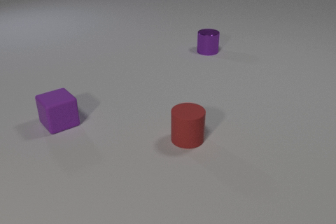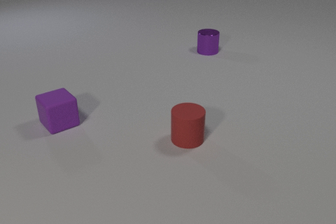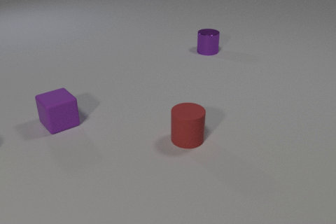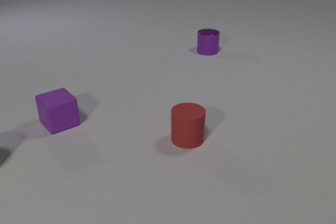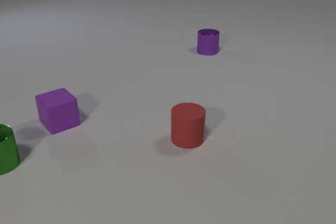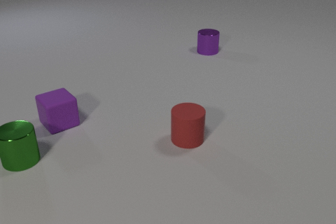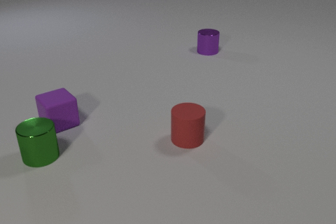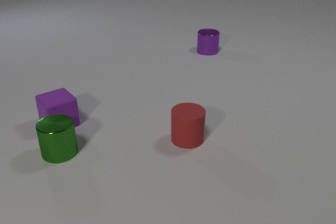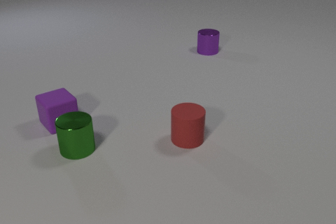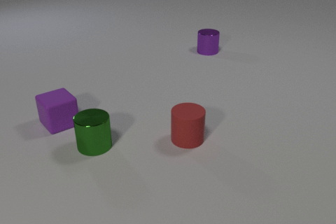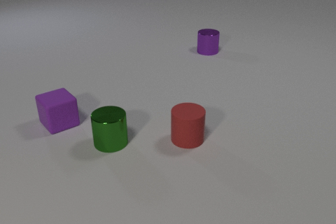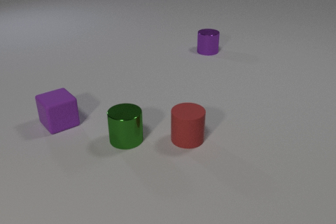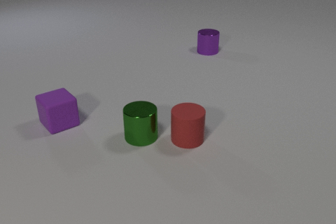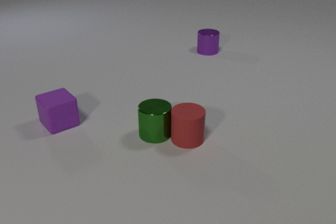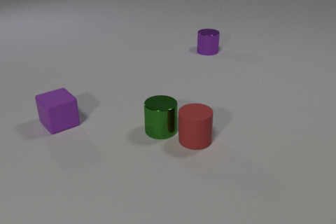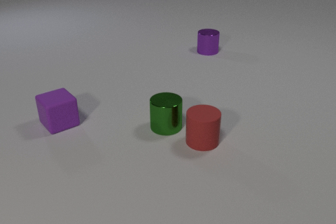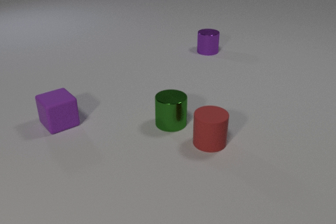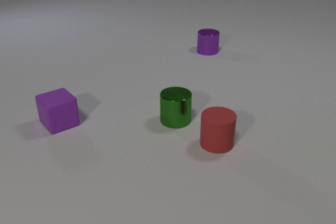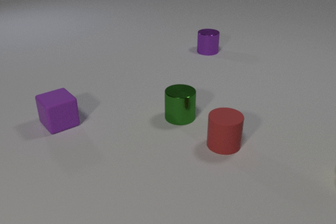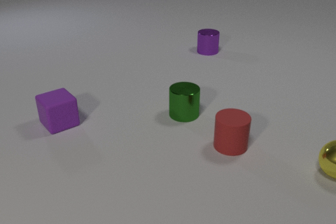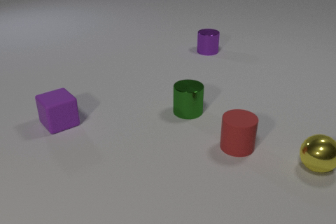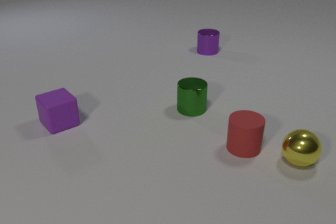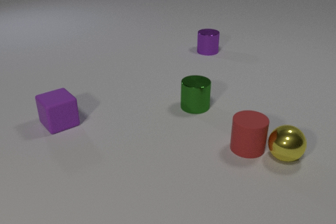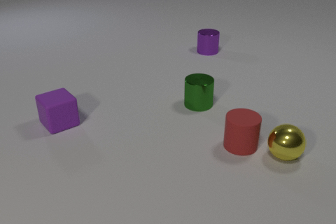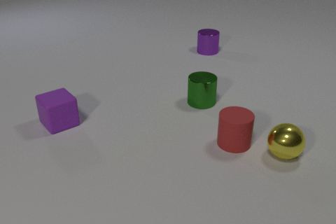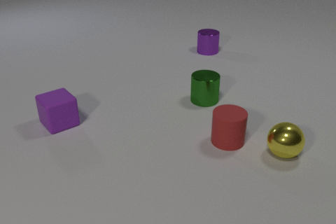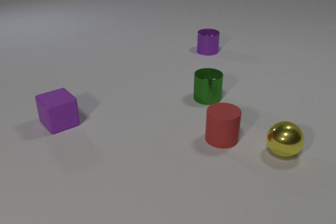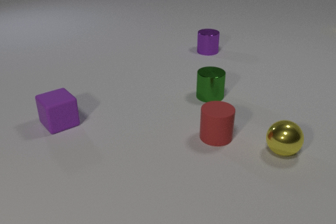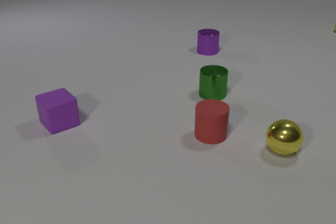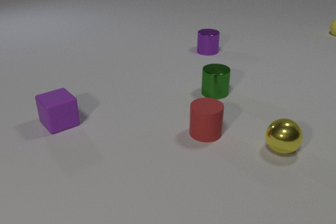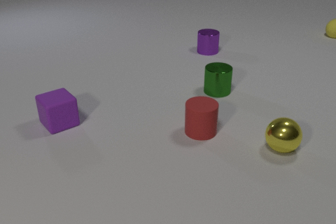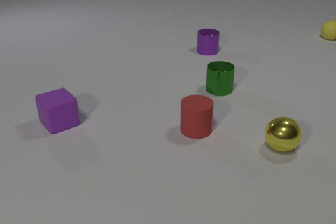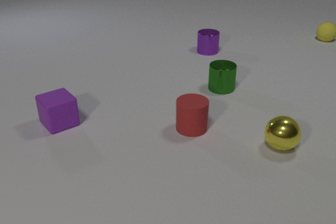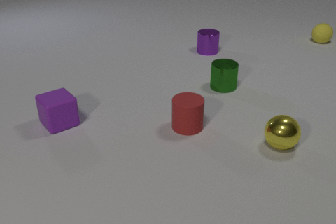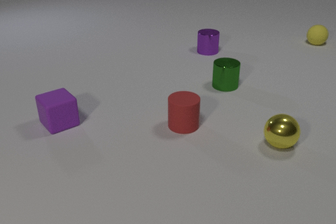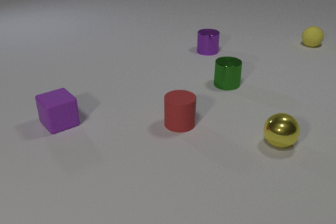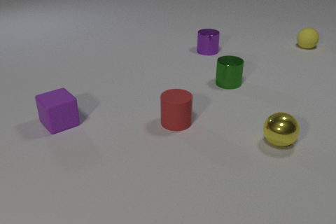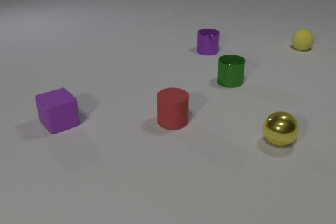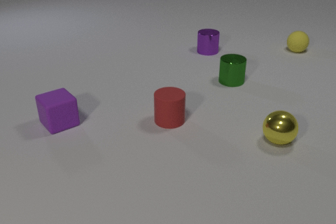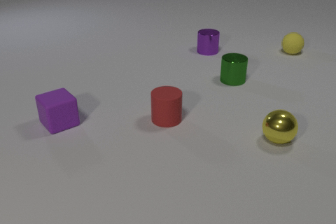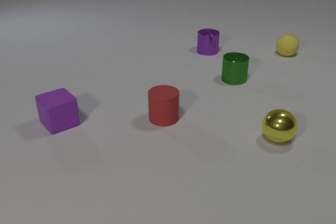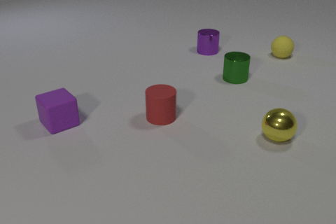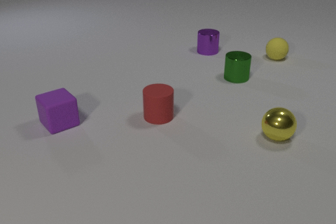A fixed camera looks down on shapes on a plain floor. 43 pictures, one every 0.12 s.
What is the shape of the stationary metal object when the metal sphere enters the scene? cylinder.
Are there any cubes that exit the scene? no.
How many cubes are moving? 0.
0.00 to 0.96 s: The green metal cylinder comes in at the left edge, slides to the right.
0.96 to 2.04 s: The green metal cylinder slides to the right and away from the camera. The red rubber cylinder slides to the right. The green metal cylinder and the red rubber cylinder collide.
2.04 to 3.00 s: The green metal cylinder slides away from the camera and to the right. The red rubber cylinder slides to the right. The yellow metal sphere comes in at the right edge, rolls to the left. The red rubber cylinder and the yellow metal sphere collide.
3.00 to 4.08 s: The green metal cylinder slides away from the camera and to the right. The red rubber cylinder slides to the left and away from the camera. The yellow metal sphere rolls away from the camera. The yellow rubber sphere comes in at the right edge, rolls toward the camera and to the left.
4.08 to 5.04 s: The green metal cylinder slides away from the camera and to the right. The red rubber cylinder slides to the left and away from the camera. The yellow metal sphere rolls away from the camera. The yellow rubber sphere rolls toward the camera and to the left.
